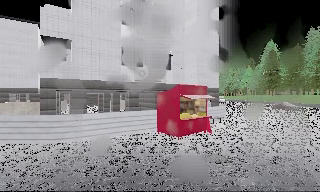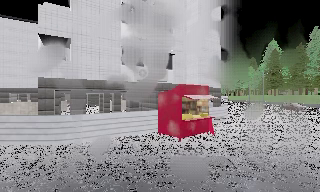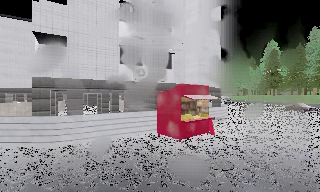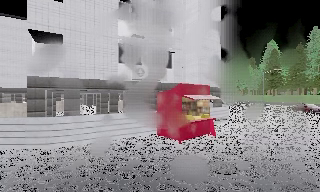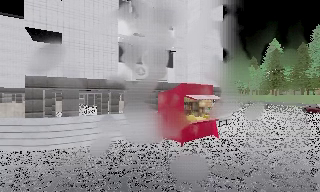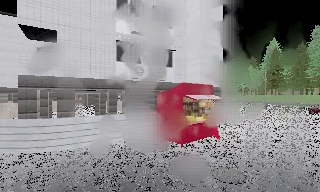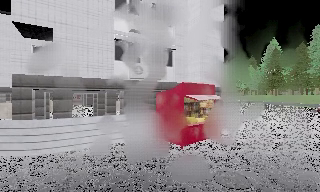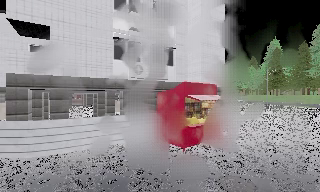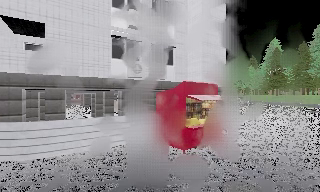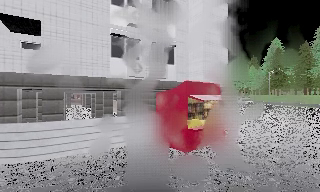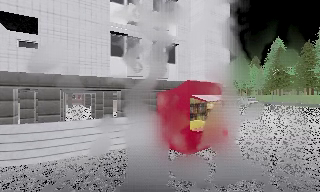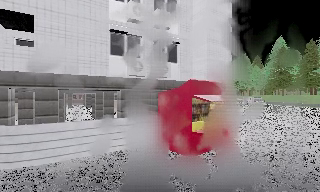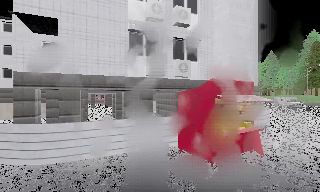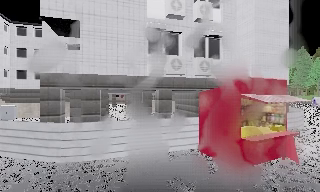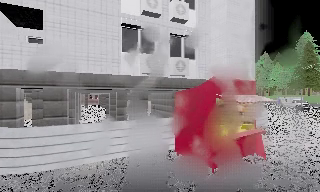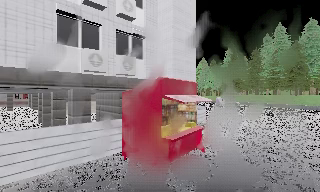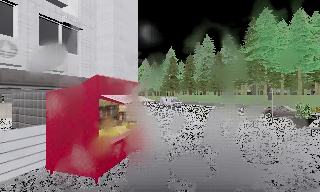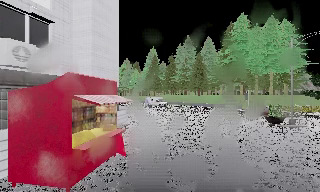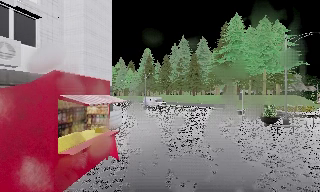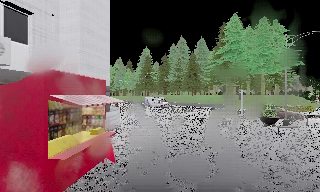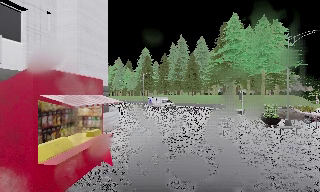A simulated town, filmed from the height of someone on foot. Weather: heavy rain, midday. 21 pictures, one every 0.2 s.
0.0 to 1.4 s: The camera travels forward, about 2 m, so what stands in front looms larger.
1.4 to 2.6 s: The camera swings to its left by about 15 degrees, and the scene slides to the right. It travels forward, about 1.5 m, so what stands in front looms larger.
2.6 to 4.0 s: The scene slides to the left, as the camera pans about 55 degrees to its right. It travels forward, about 2 m.
The film runs forward here.
